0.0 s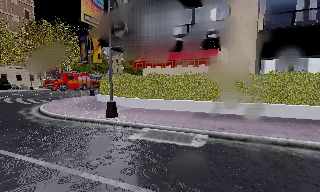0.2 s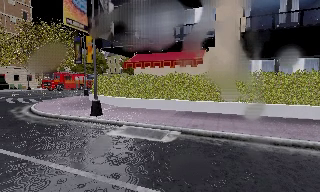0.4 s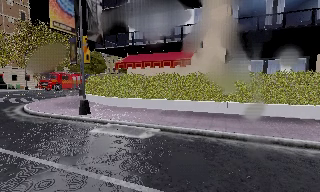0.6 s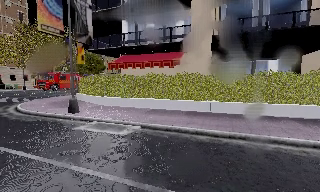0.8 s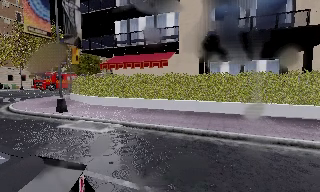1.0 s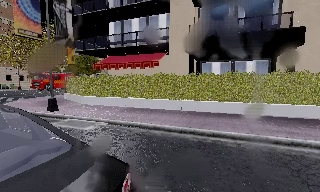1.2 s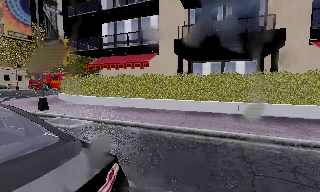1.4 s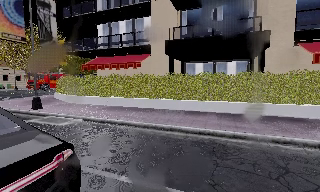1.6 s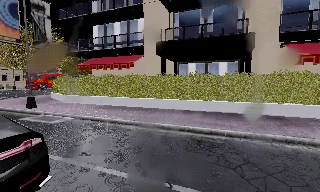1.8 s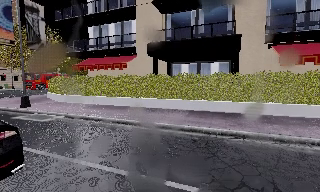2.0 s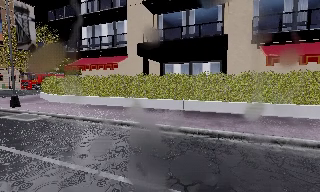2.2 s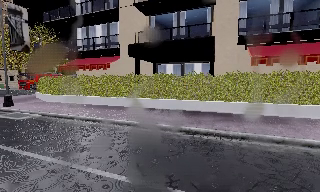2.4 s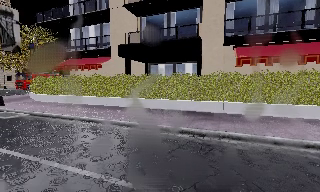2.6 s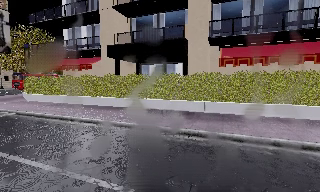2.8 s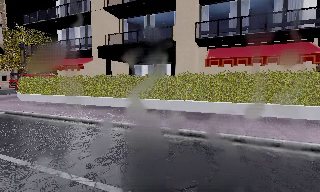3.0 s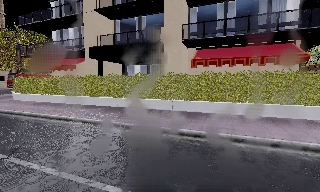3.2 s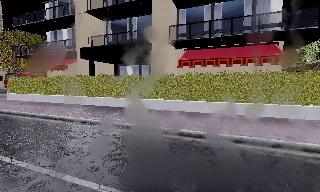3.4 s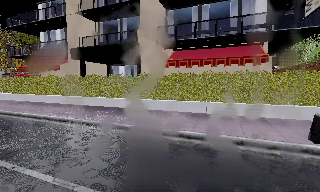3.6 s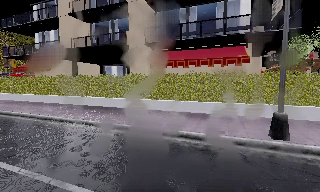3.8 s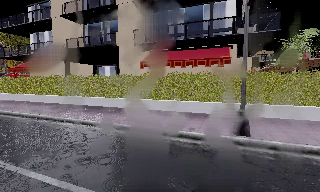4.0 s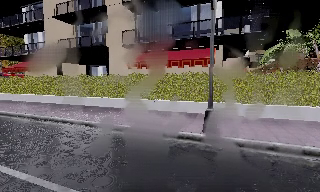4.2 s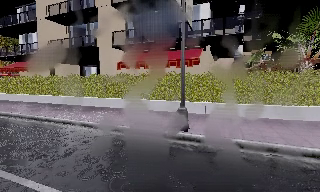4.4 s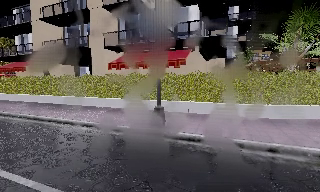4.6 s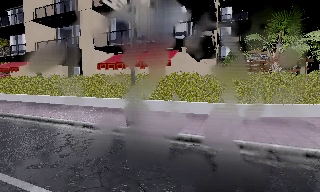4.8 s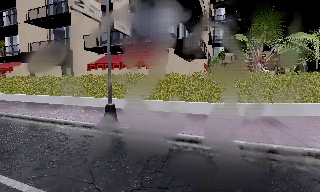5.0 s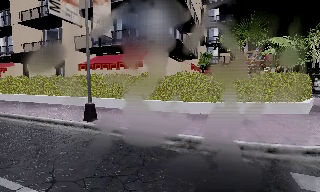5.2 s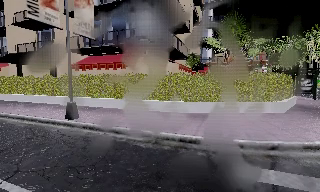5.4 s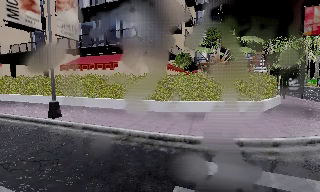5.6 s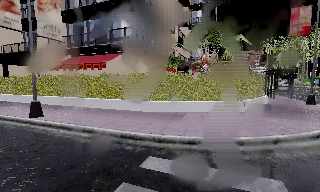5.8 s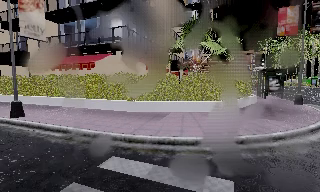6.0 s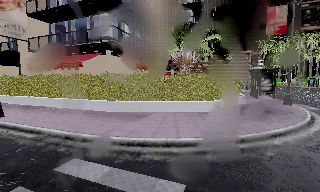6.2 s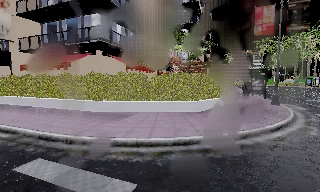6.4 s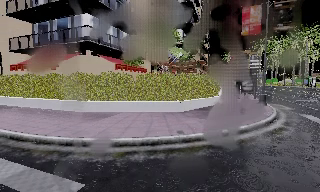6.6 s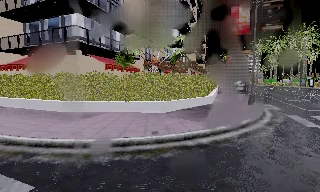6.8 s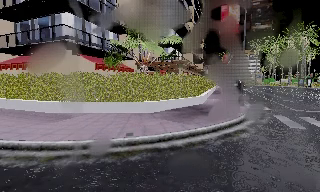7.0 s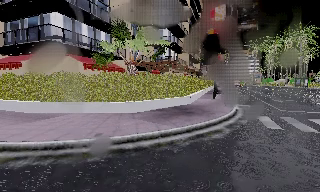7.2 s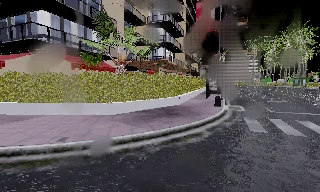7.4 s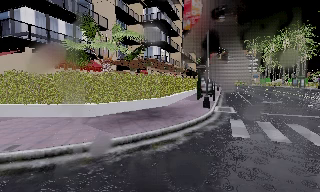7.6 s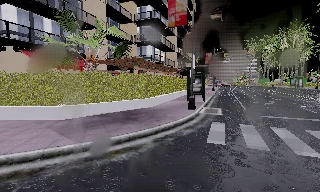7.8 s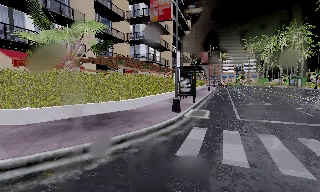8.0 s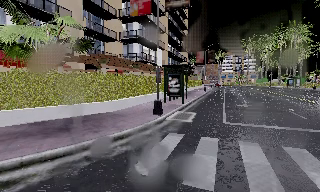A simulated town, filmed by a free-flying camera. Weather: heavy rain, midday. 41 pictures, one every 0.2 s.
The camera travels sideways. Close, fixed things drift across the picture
to the left.
0.0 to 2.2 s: The camera travels to its right and backward, about 8 m, so close, fixed things drift to the left.
2.2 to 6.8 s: The camera travels to its right, about 20 m, so close, fixed things drift to the left.
6.8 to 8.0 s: The camera travels to its right and forward, about 6 m, so close, fixed things drift to the left.
The film runs backward here.
